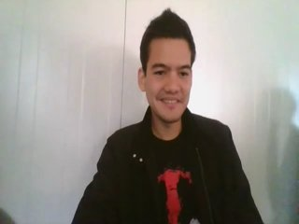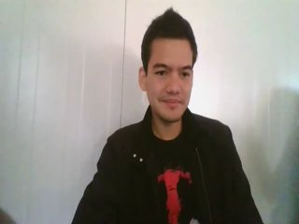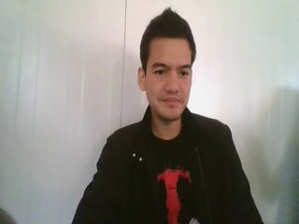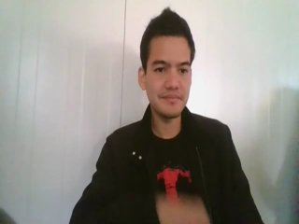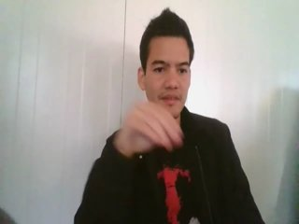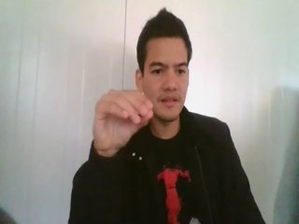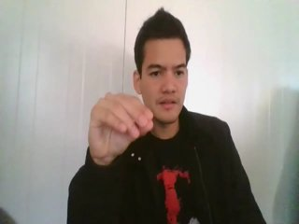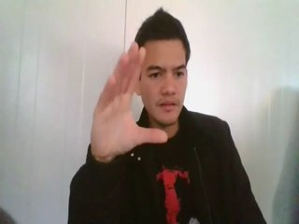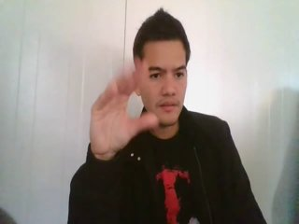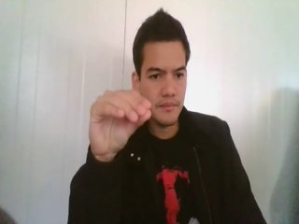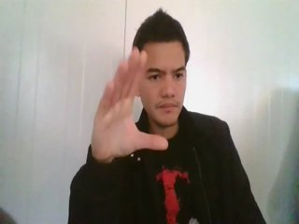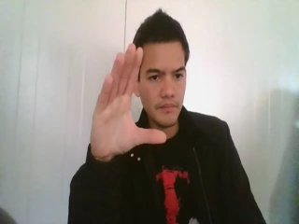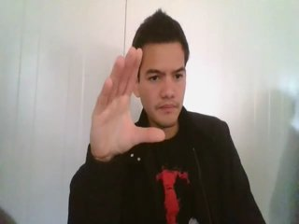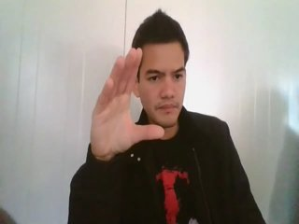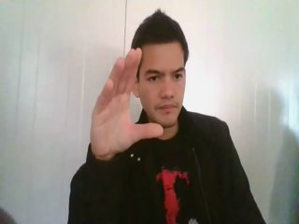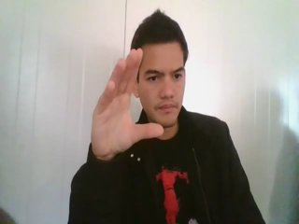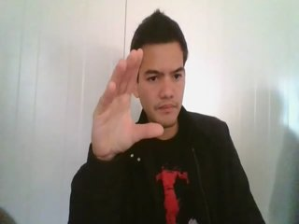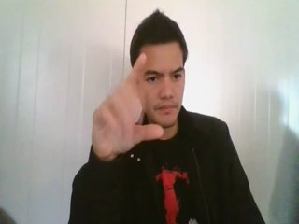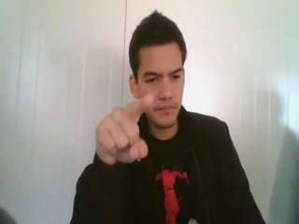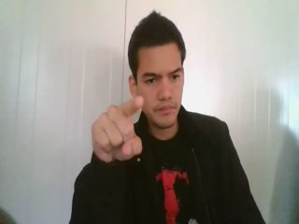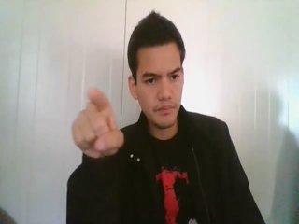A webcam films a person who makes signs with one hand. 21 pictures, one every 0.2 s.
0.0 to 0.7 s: Non-gesture.
0.8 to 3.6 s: Open twice.
3.7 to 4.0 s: Pointing with one finger.
